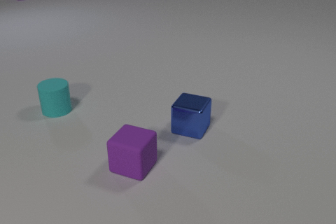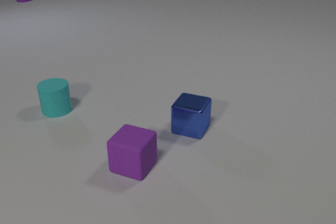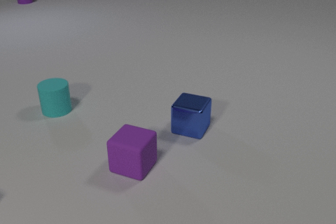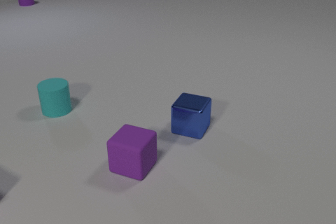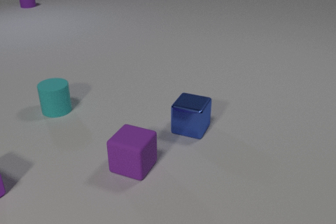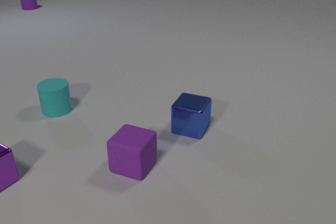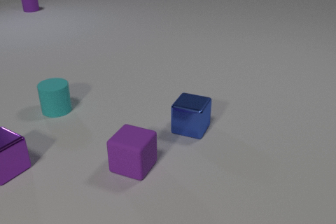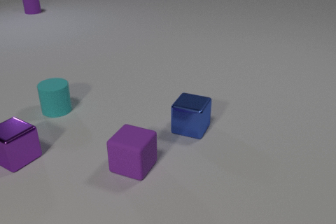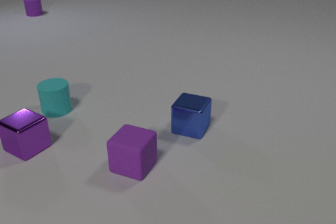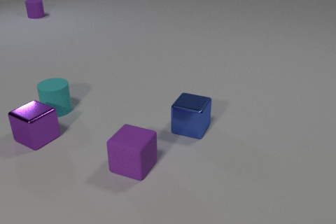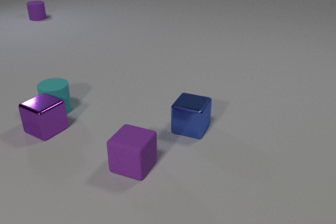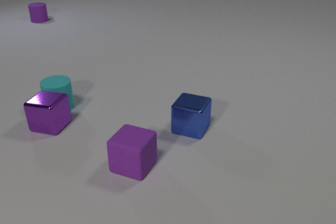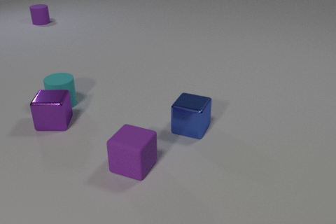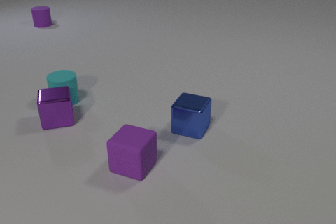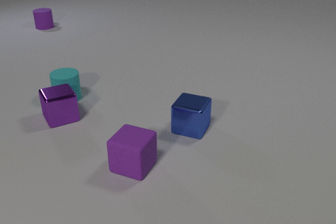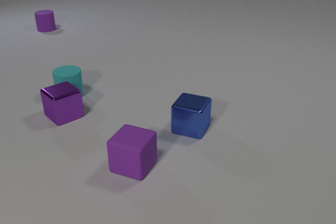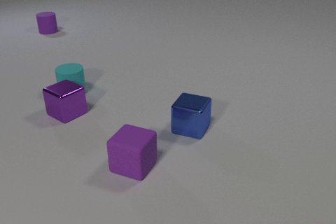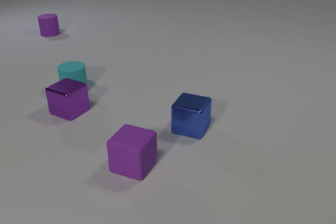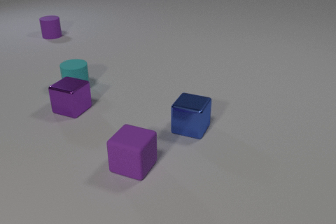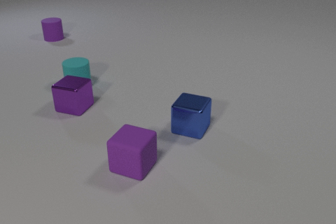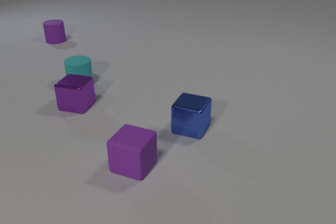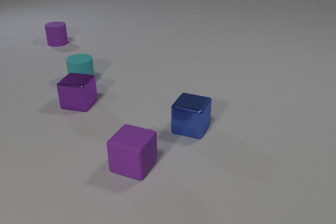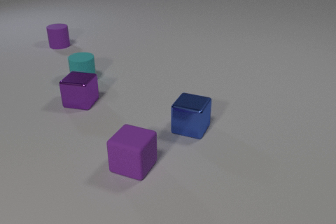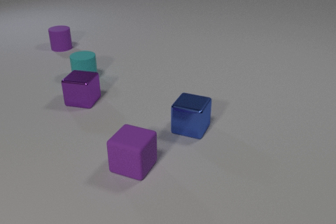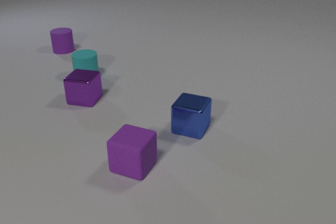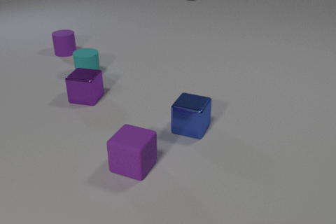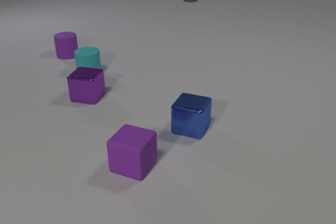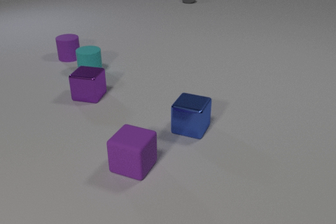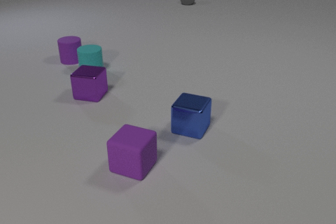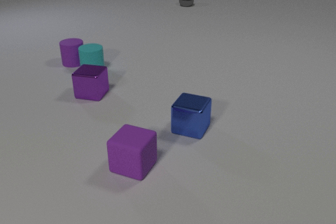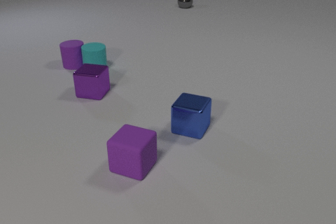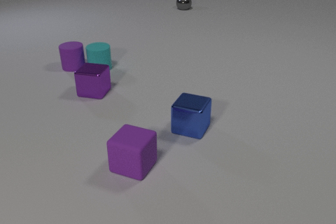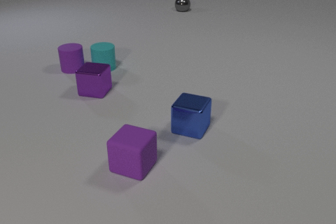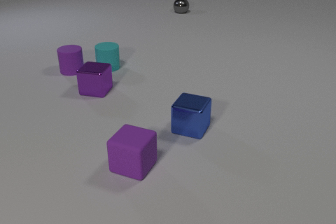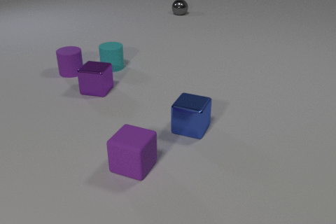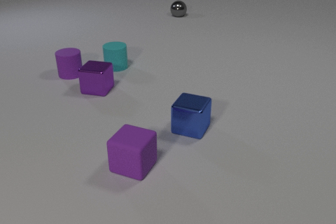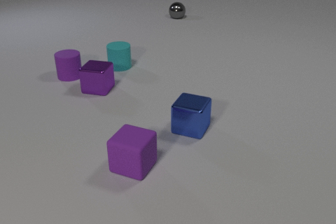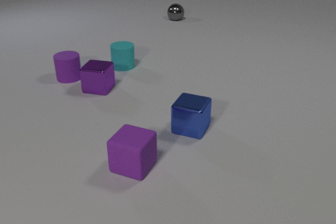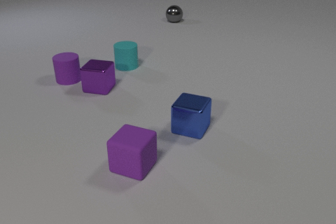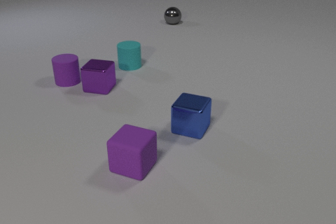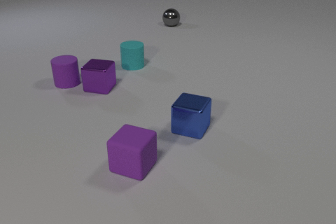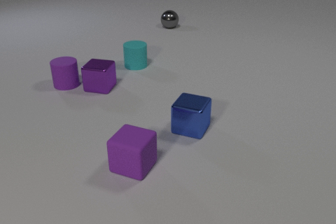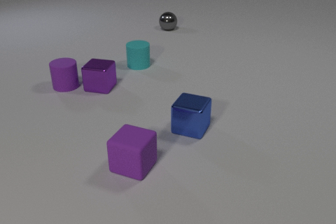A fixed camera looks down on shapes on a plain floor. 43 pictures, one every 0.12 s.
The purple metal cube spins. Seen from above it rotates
counterclockwise.
The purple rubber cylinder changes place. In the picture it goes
toward the camera.
0.00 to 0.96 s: The purple metal cube comes in at the left edge, slides away from the camera and to the right. The purple rubber cylinder slides toward the camera.
0.96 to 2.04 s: The purple metal cube slides away from the camera and to the right, spins counterclockwise seen from above by about 90 degrees, its near face sliding to the right. The cyan rubber cylinder slides away from the camera and to the right. The purple rubber cylinder slides toward the camera. The purple metal cube and the cyan rubber cylinder collide.
2.04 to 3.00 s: The purple metal cube slides away from the camera and to the right. The cyan rubber cylinder slides away from the camera and to the right. The purple rubber cylinder slides toward the camera. The gray metal sphere comes in at the top edge, rolls toward the camera.
3.00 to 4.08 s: The purple metal cube slides away from the camera and to the right. The cyan rubber cylinder slides to the right and away from the camera. The purple rubber cylinder slides toward the camera. The gray metal sphere rolls toward the camera. The cyan rubber cylinder and the purple rubber cylinder collide.
4.08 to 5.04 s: The purple metal cube slides away from the camera. The cyan rubber cylinder slides to the right. The purple rubber cylinder slides toward the camera. The gray metal sphere rolls toward the camera.
Are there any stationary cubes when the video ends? yes.
Are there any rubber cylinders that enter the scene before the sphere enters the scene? no.
How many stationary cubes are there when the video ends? 2.
